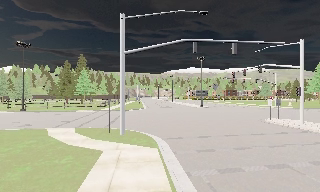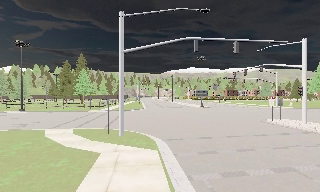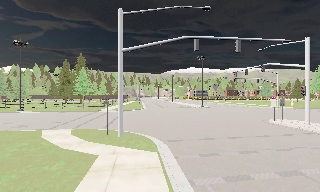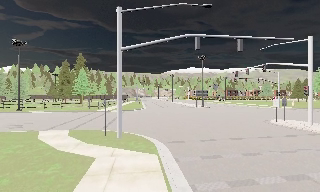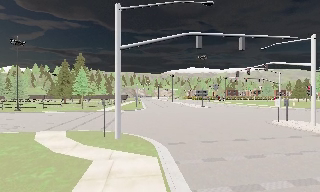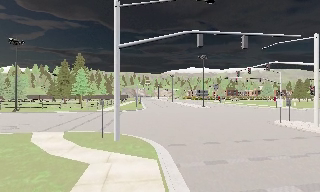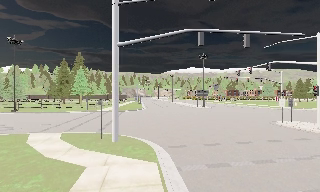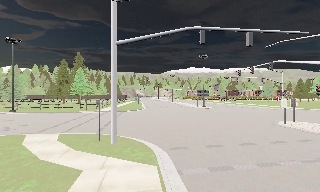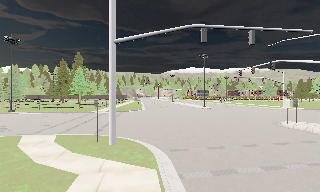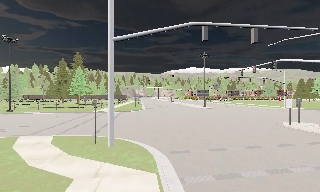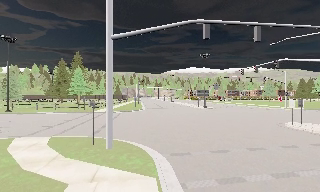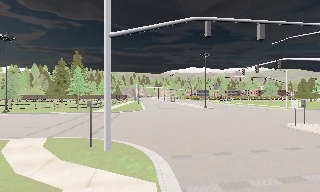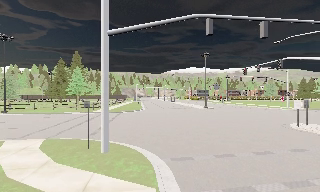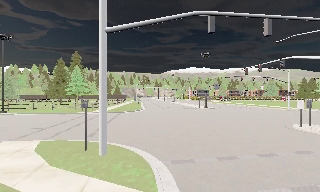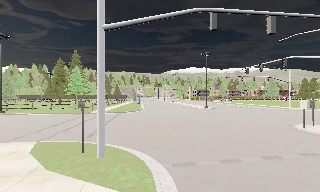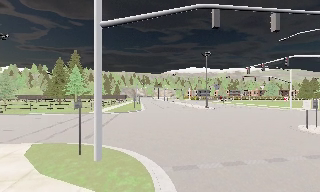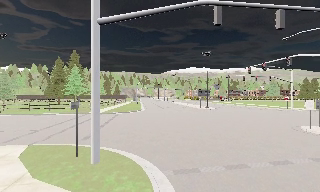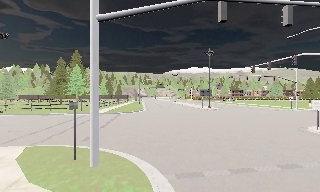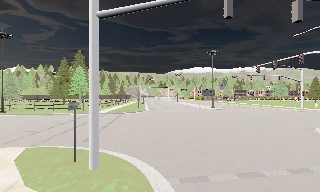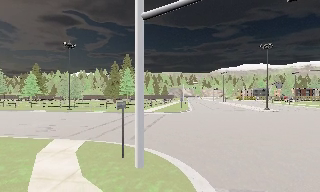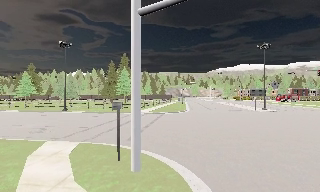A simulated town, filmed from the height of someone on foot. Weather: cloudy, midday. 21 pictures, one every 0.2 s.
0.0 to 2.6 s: The camera travels forward, about 3.5 m, so what stands in front looms larger.
2.6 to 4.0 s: The camera swings to its left by about 15 degrees, and the scene slides to the right. It travels forward, about 2 m, so what stands in front looms larger.
The film runs forward here.
